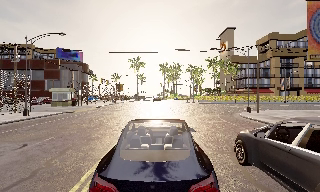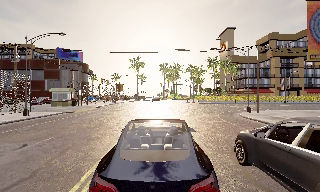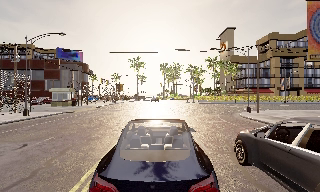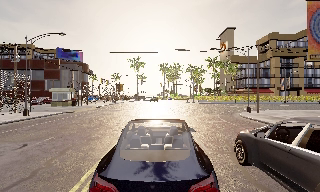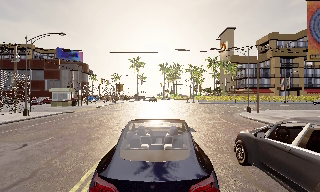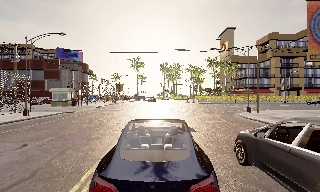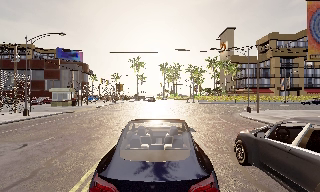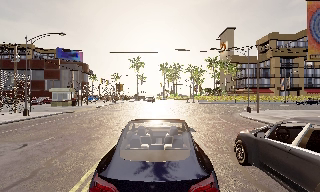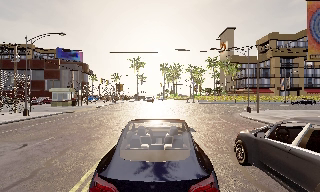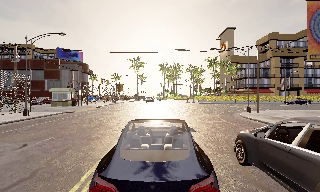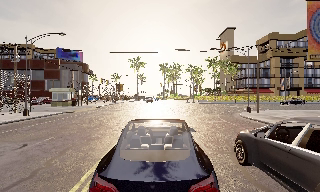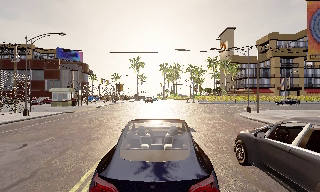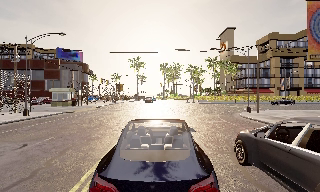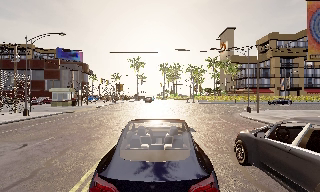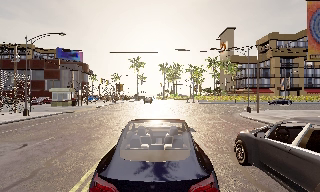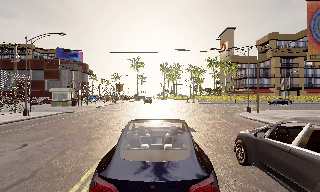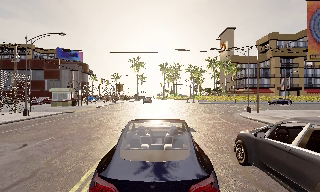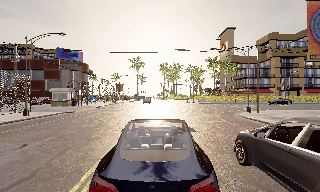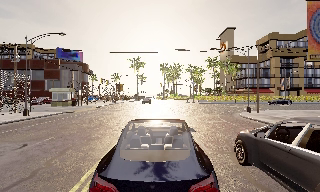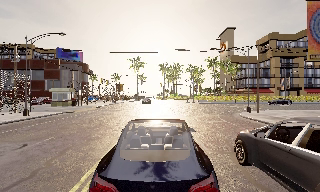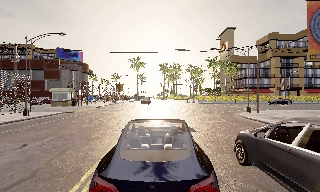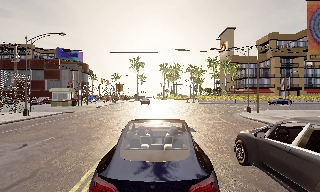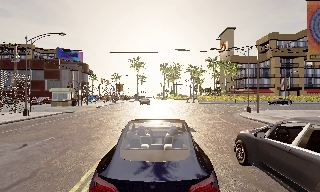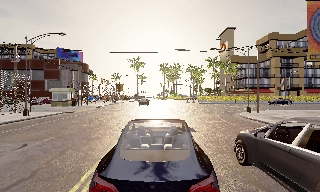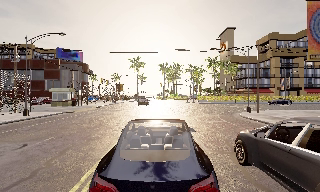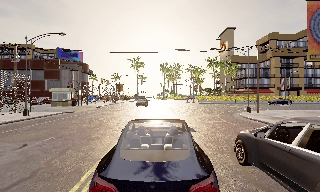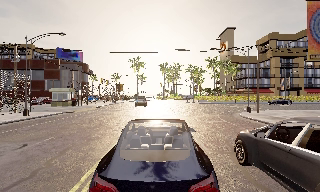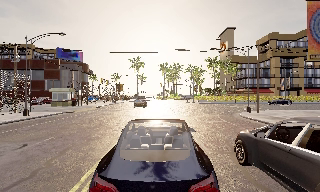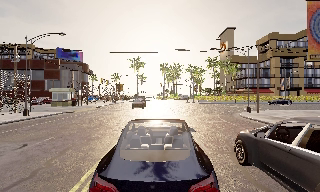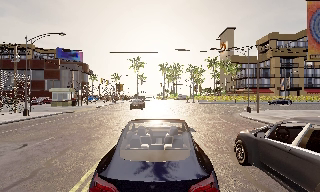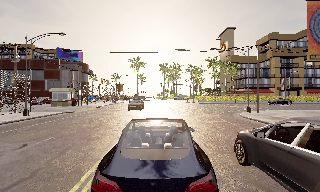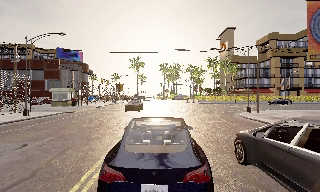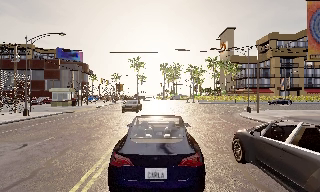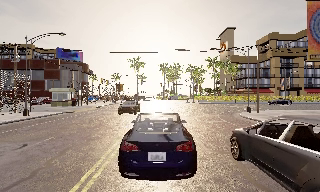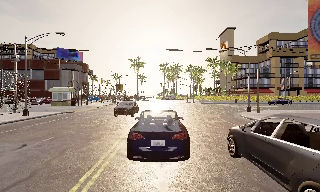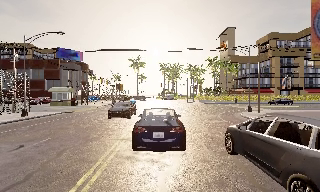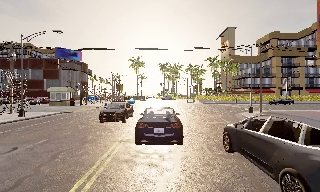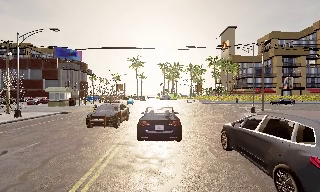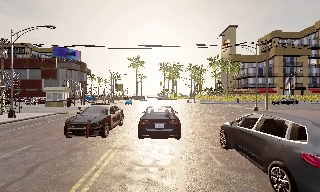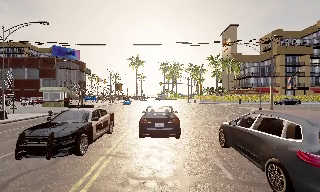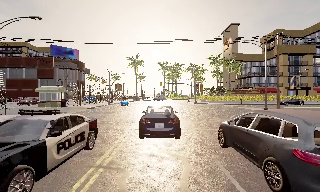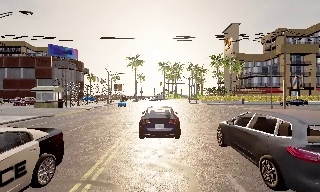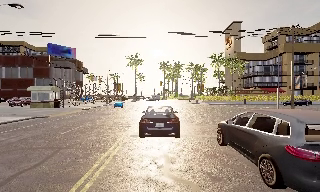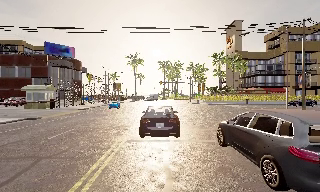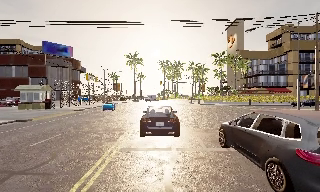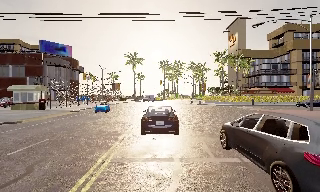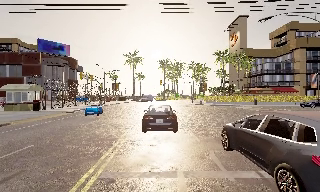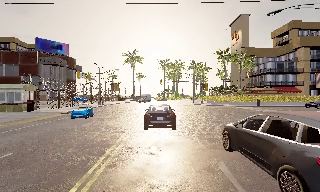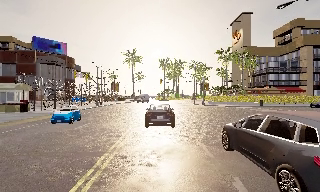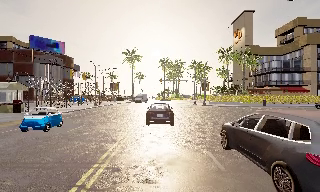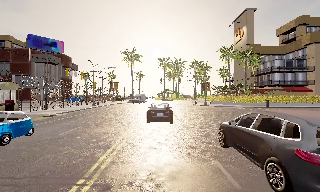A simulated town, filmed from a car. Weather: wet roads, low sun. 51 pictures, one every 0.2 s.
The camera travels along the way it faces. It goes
forward.
0.0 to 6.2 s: The camera keeps its place and its aim.
6.2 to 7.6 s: The camera travels forward, about 1.5 m, so what stands in front looms larger. It gains speed.
7.6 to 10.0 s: The camera travels forward, about 11 m, so what stands in front looms larger.
The film runs forward here.
